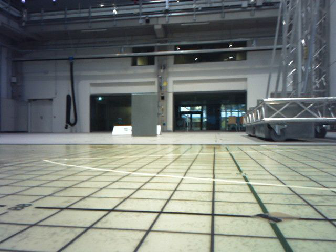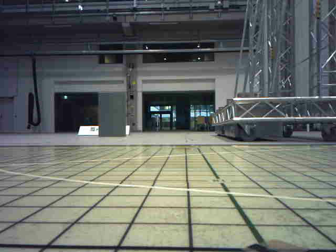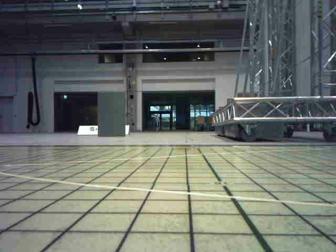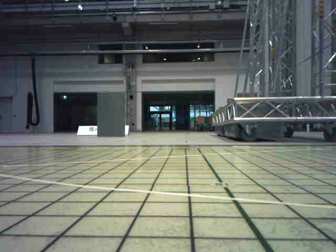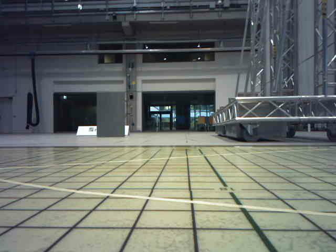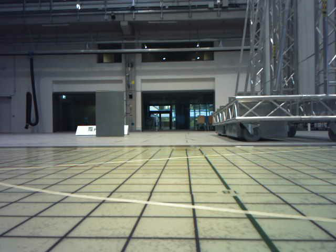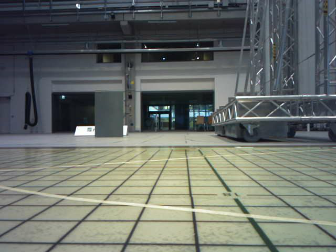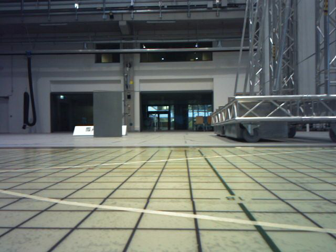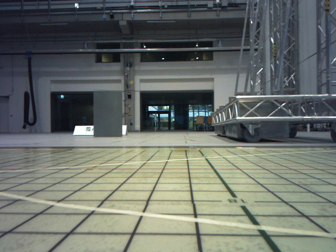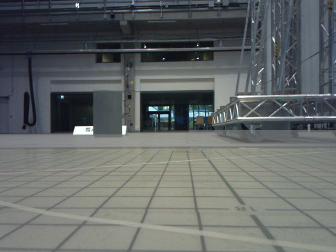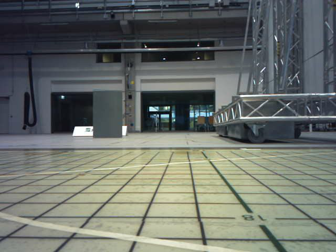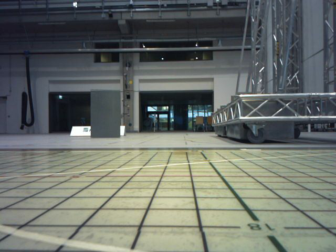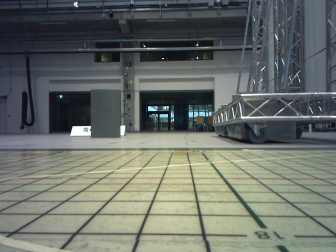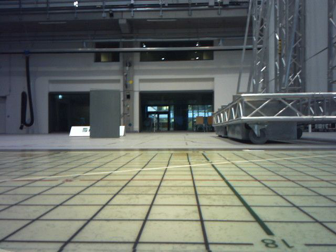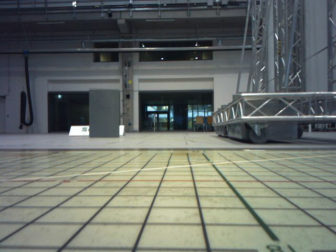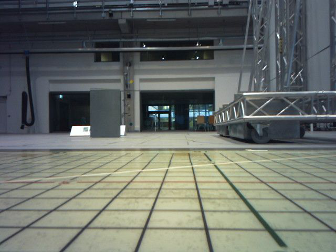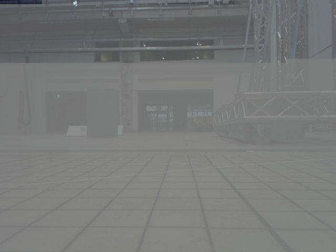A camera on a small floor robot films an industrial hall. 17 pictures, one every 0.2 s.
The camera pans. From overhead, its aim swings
counterclockwise.
The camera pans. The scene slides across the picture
to the right.
0.0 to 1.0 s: The camera pans to its left, which is counterclockwise from overhead, by about 160 degrees.
1.0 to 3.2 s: The camera travels forward, about 0.4 m, so what stands in front looms larger.
The film runs forward here.
